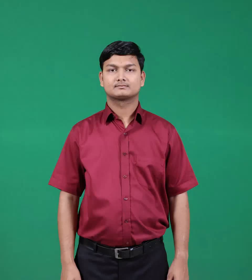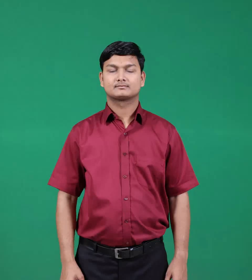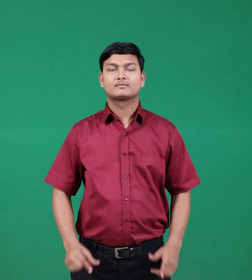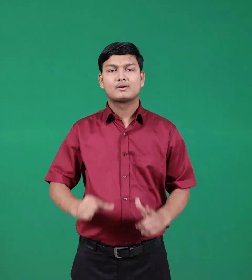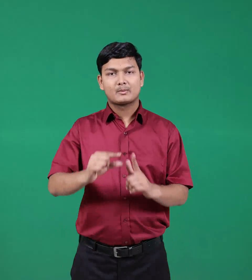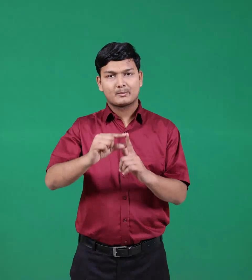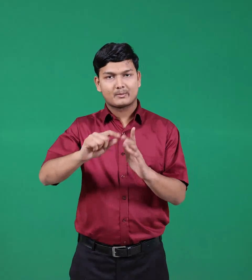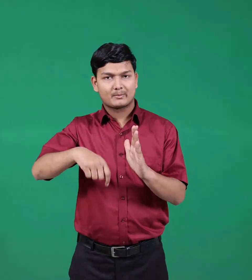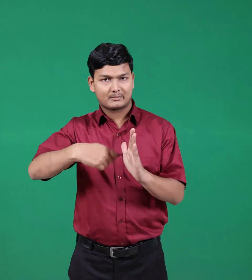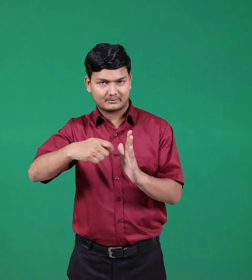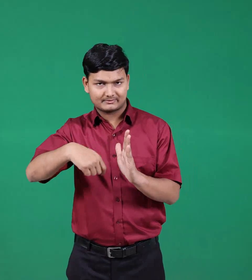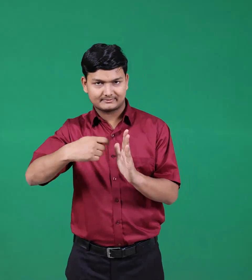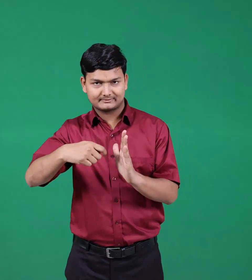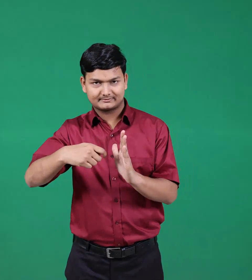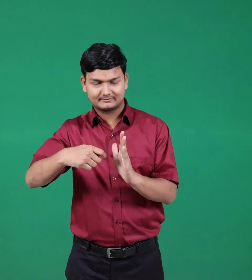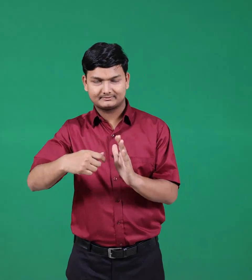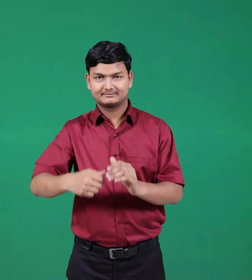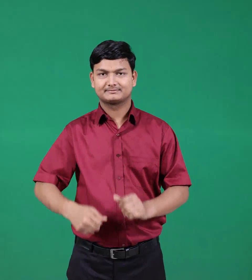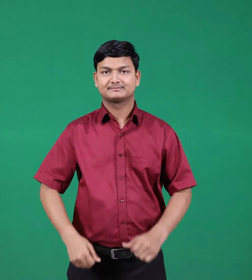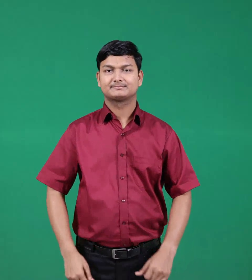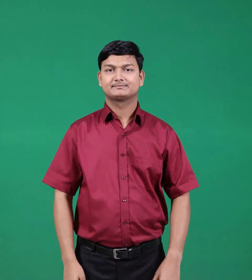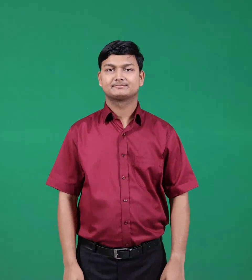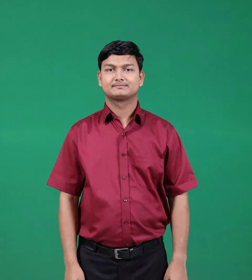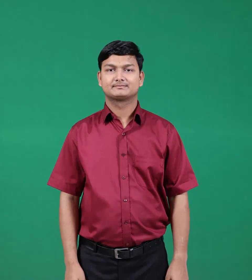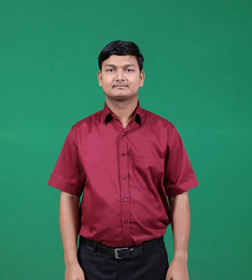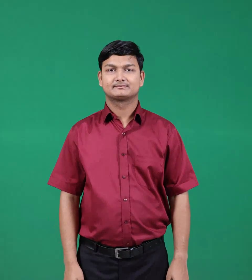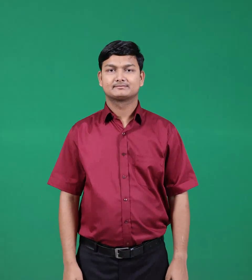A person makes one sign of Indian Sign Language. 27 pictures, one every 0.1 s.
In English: project
